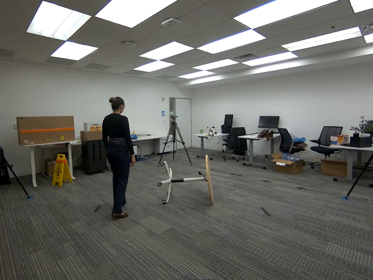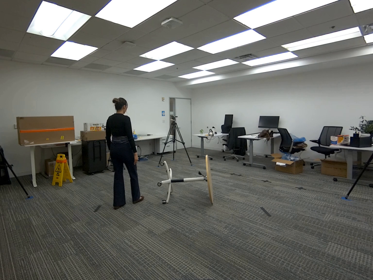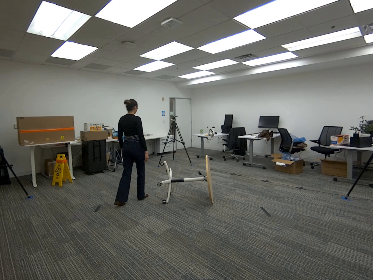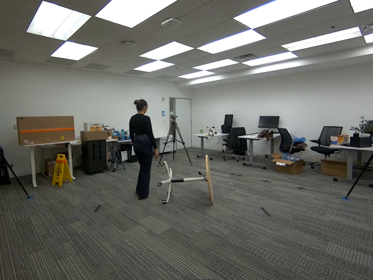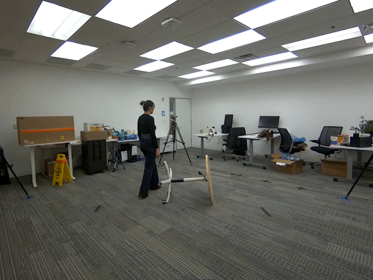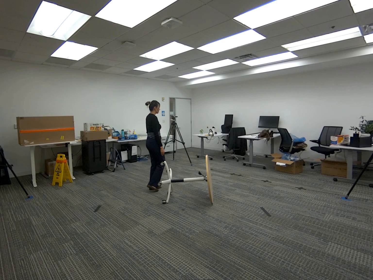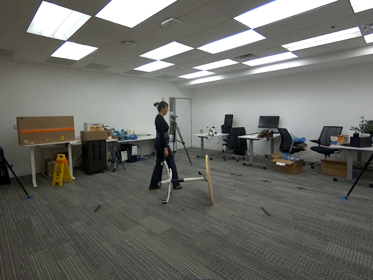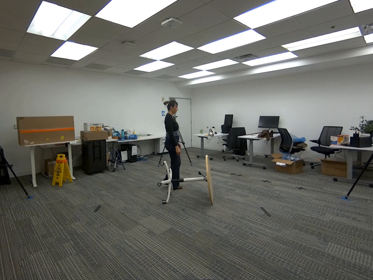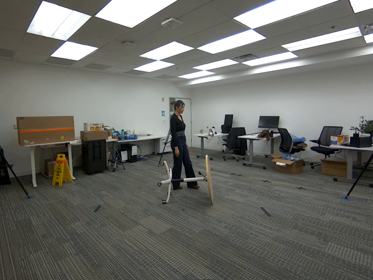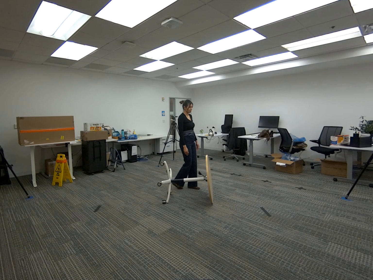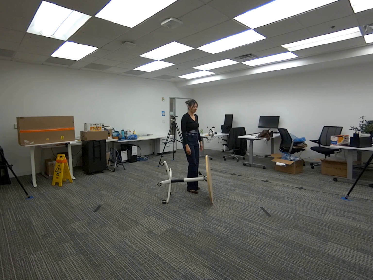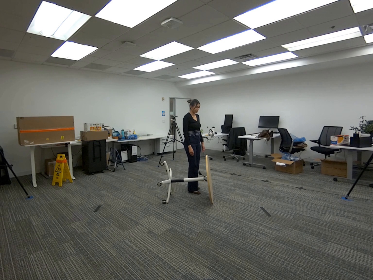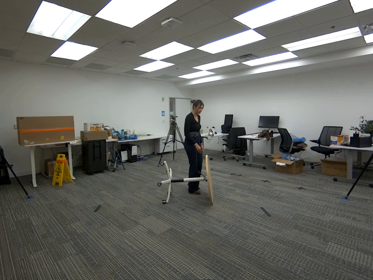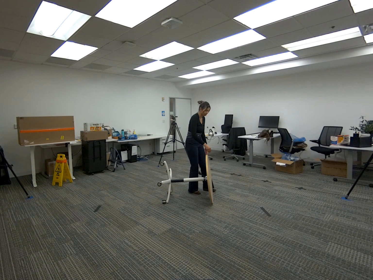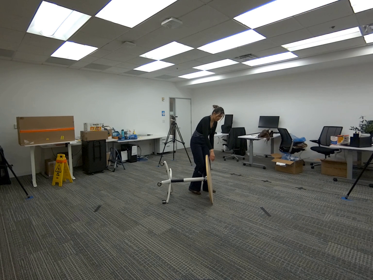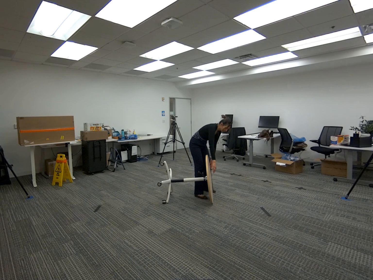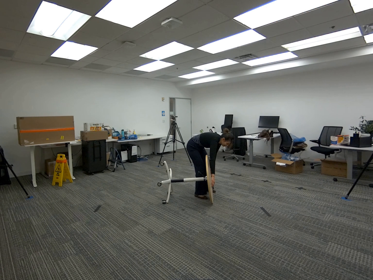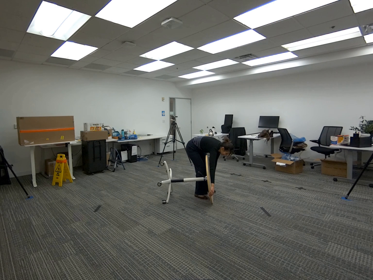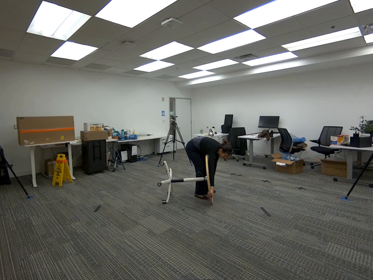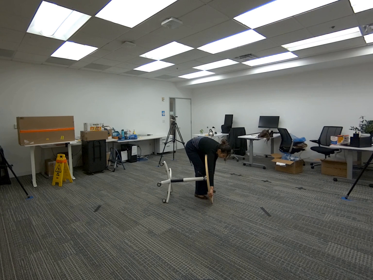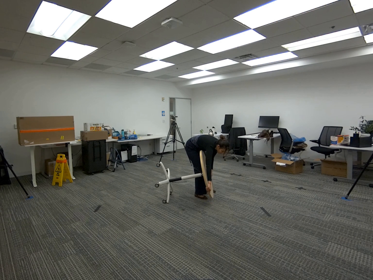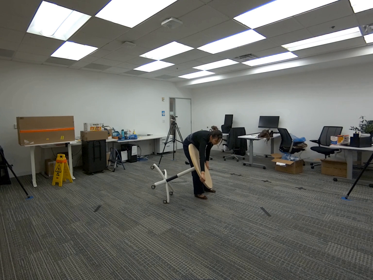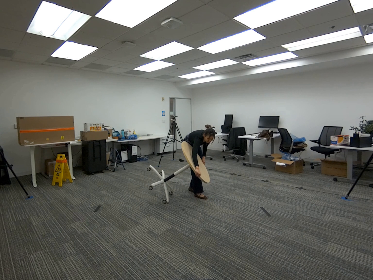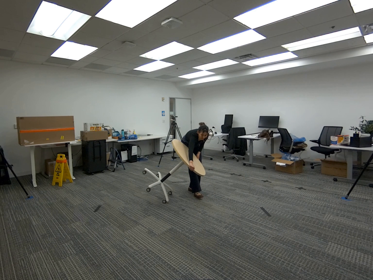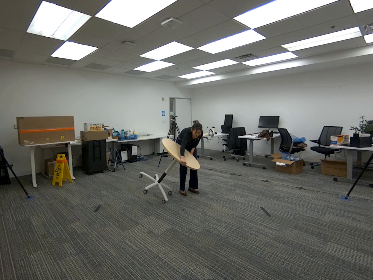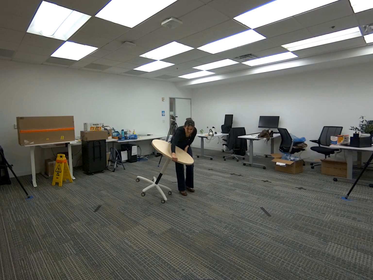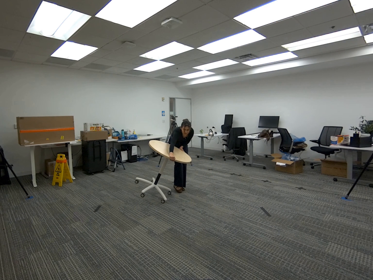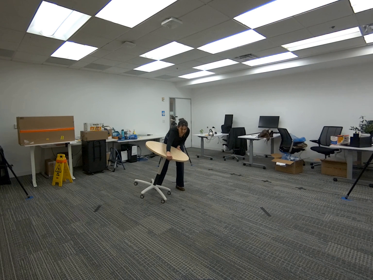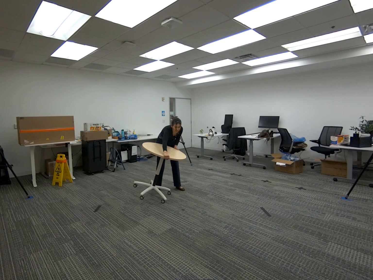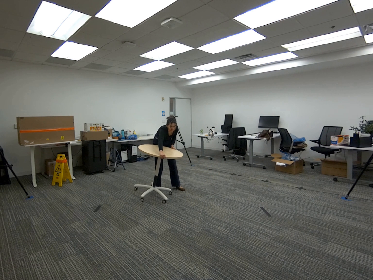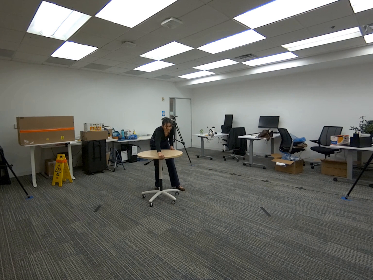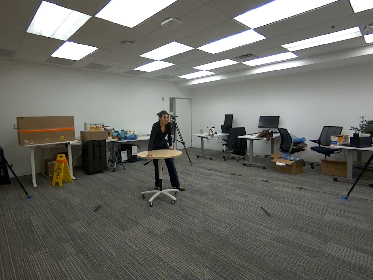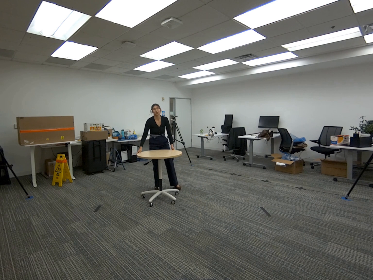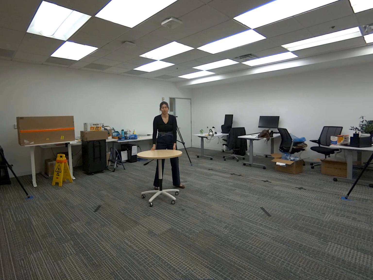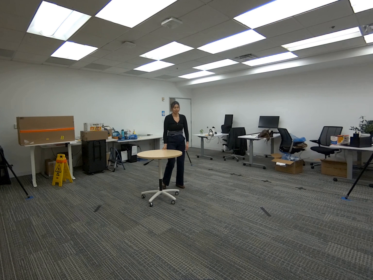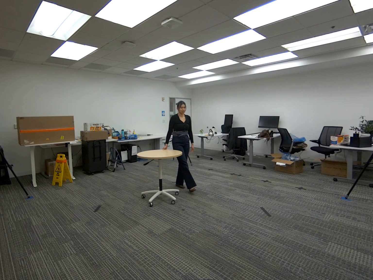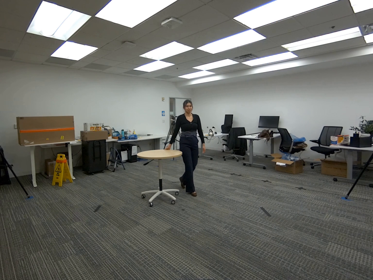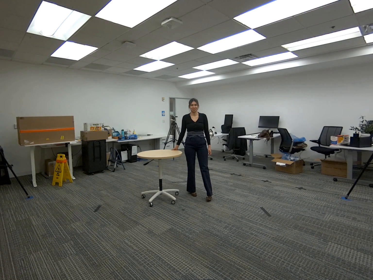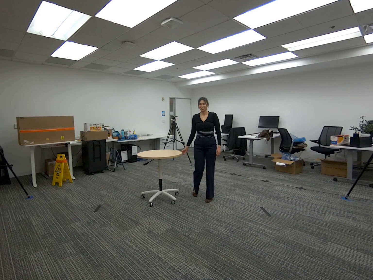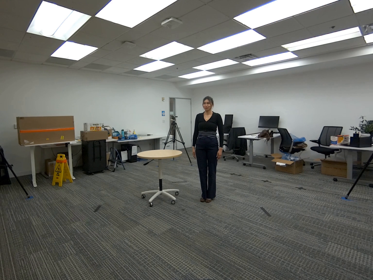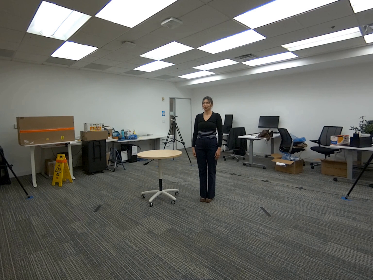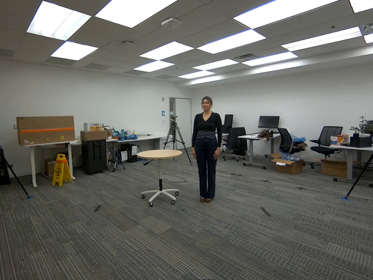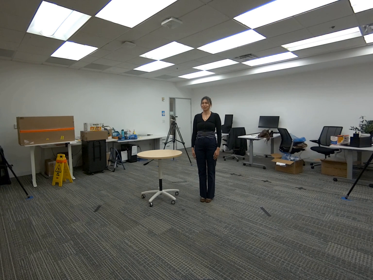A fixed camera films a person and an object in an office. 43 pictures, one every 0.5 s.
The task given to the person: Walk to the round table lying on its side, grasp it with both hands, and lift it until it is upright.
